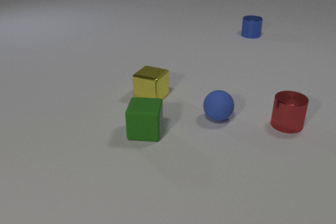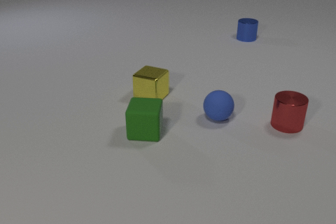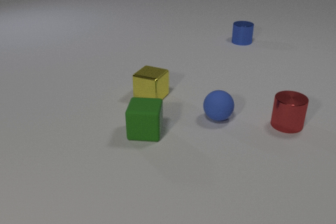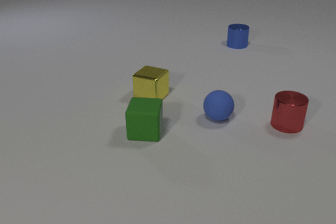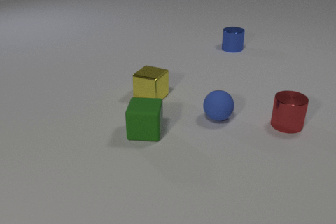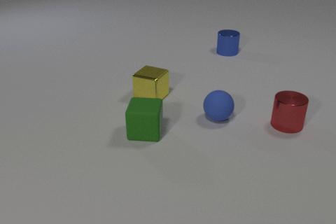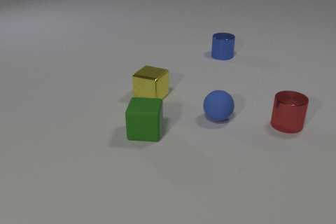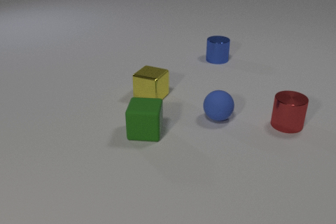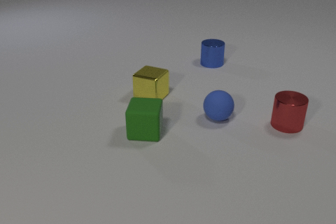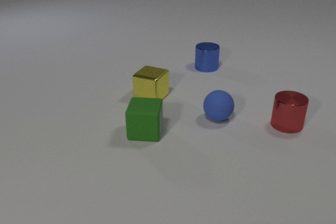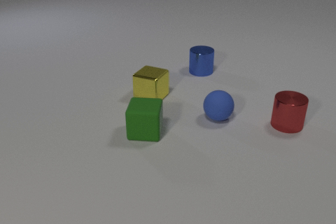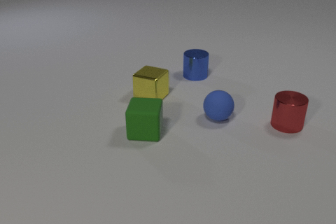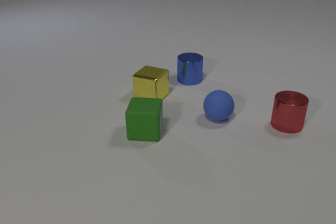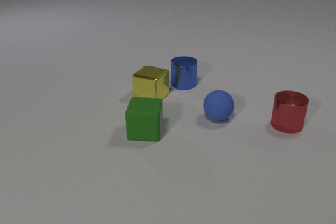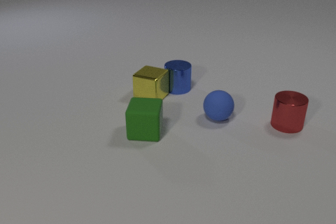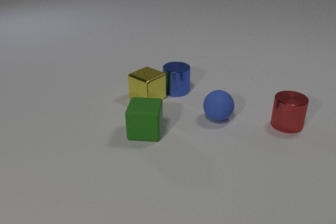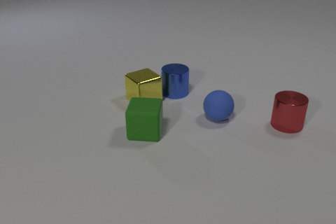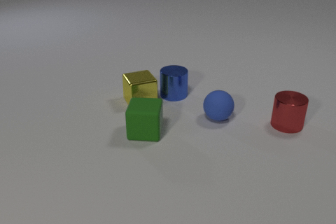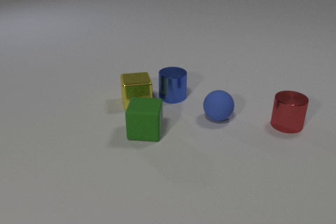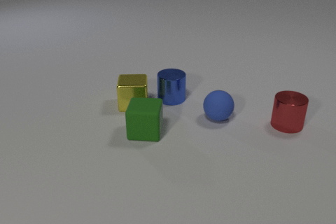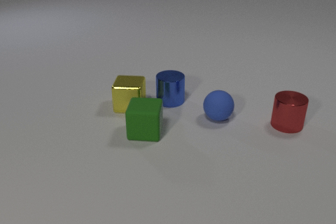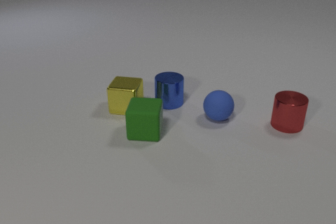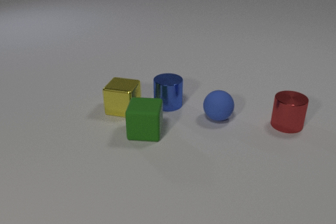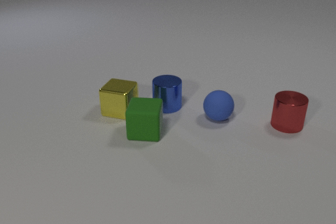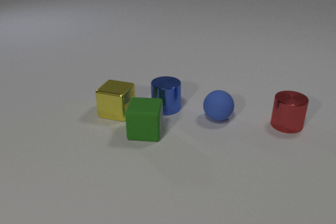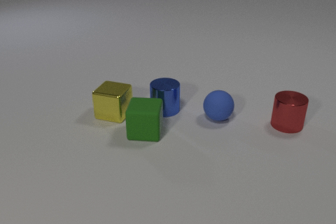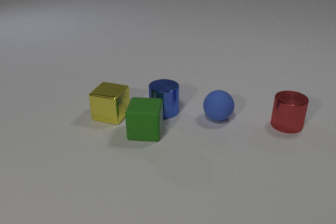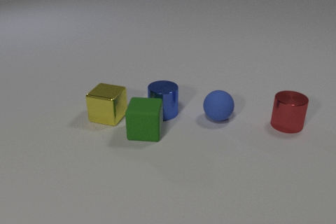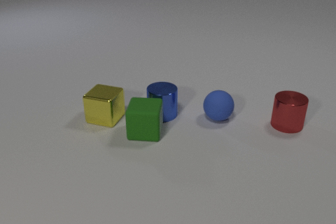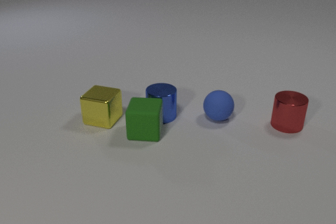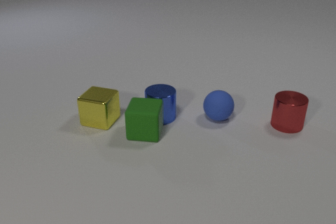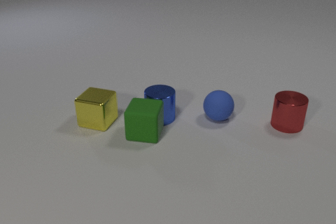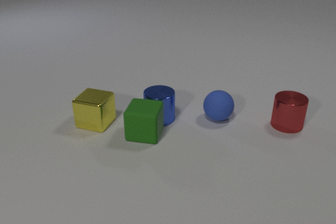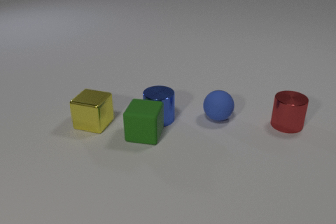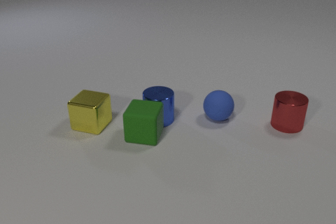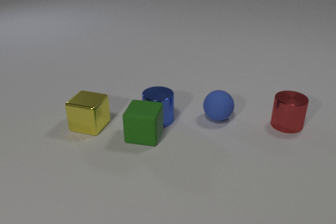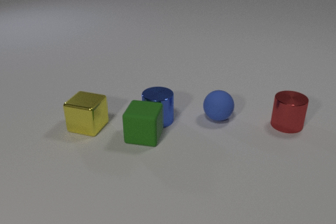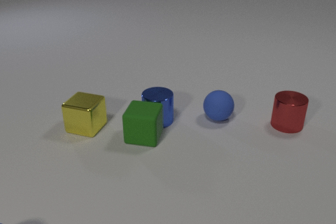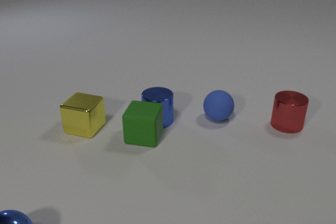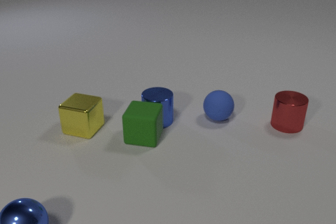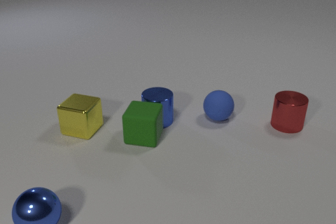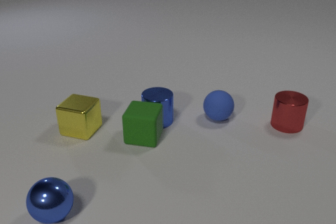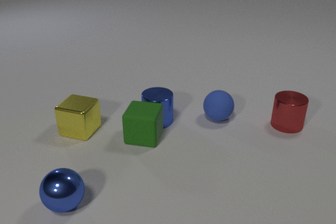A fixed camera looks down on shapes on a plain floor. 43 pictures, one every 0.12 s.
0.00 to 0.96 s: The blue metal cylinder slides toward the camera and to the left.
0.96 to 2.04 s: The blue metal cylinder slides toward the camera and to the left. The yellow metal cube slides to the left and toward the camera, spins clockwise seen from above by about 45 degrees, its near face sliding to the left. The blue metal cylinder and the yellow metal cube collide.
2.04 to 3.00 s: The blue metal cylinder slides toward the camera. The yellow metal cube slides to the left and toward the camera, spins so that its near face slides to the left, clockwise seen from above.
3.00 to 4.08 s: The blue metal cylinder slides toward the camera. The yellow metal cube slides to the left and toward the camera. The blue metal cylinder and the green rubber cube collide.
4.08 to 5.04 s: The yellow metal cube slides to the left and toward the camera. The blue metal sphere comes in at the bottom edge, rolls to the right and away from the camera.
Are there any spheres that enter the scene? yes.
Are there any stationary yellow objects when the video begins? yes.
What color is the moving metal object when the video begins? blue.
